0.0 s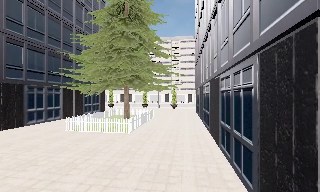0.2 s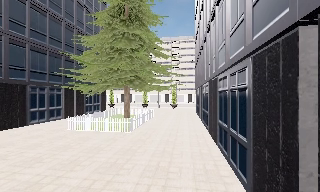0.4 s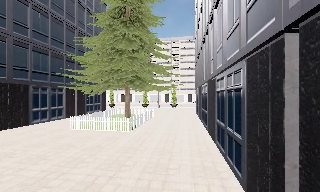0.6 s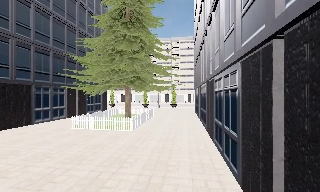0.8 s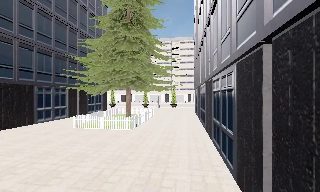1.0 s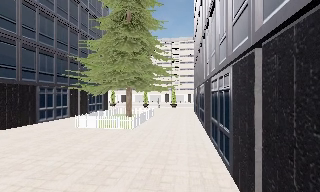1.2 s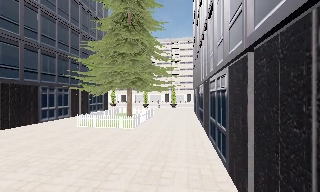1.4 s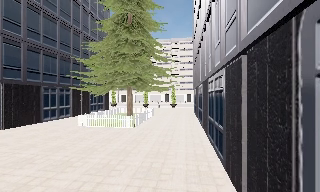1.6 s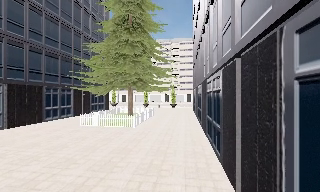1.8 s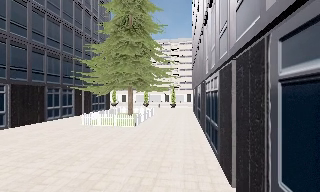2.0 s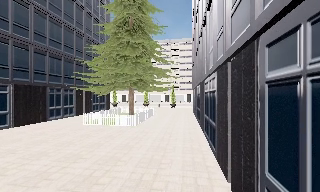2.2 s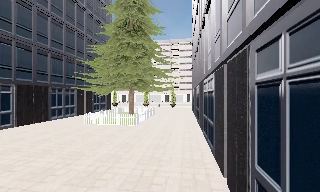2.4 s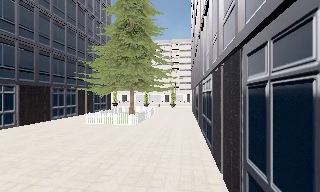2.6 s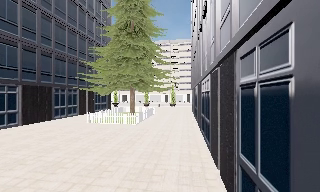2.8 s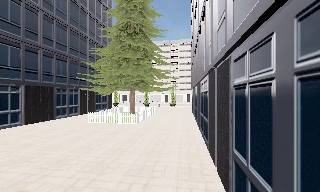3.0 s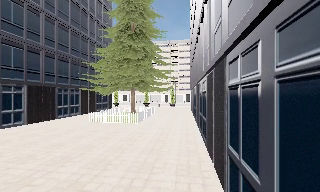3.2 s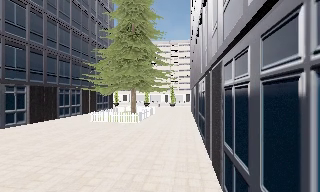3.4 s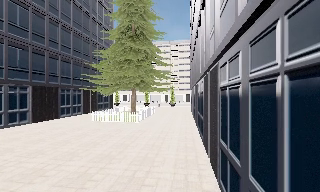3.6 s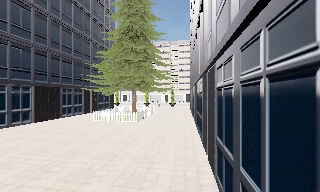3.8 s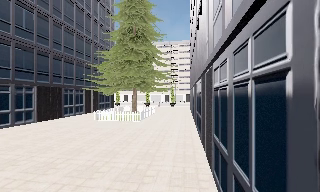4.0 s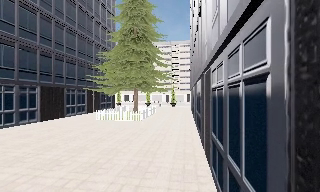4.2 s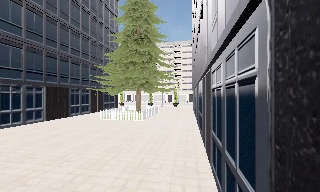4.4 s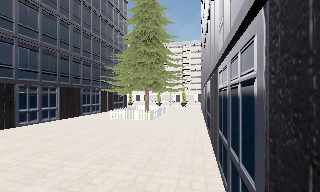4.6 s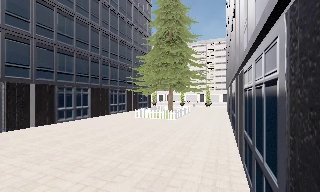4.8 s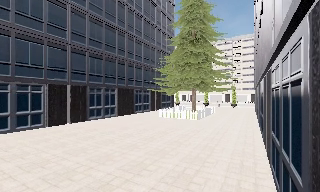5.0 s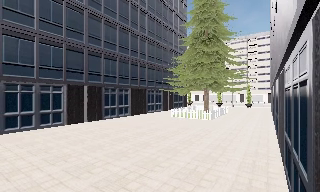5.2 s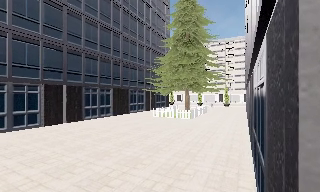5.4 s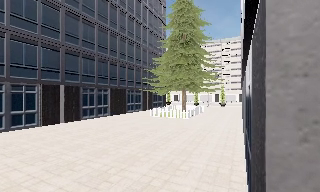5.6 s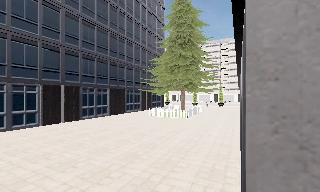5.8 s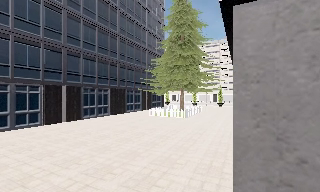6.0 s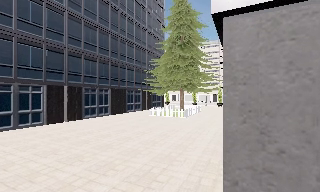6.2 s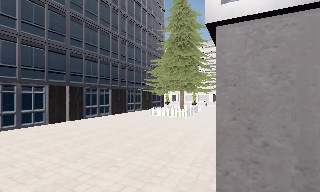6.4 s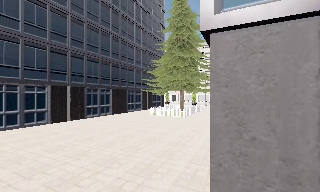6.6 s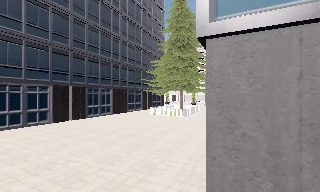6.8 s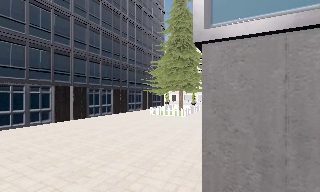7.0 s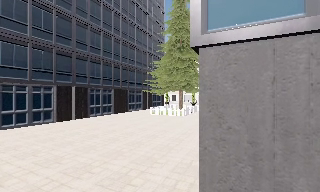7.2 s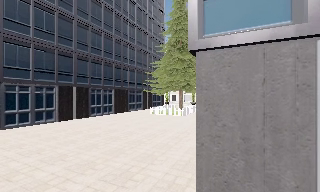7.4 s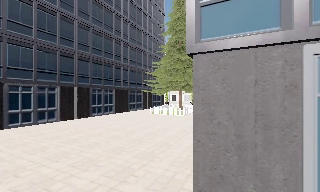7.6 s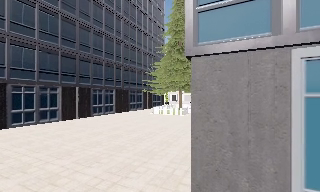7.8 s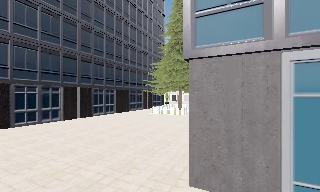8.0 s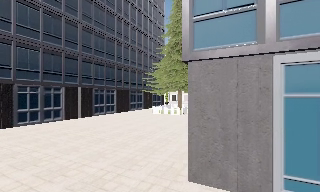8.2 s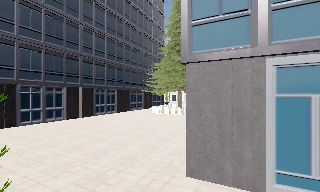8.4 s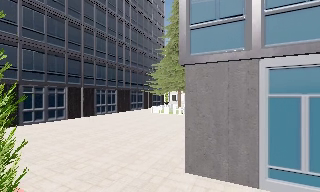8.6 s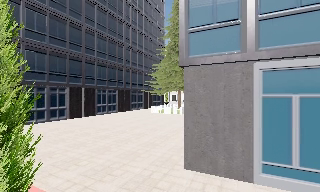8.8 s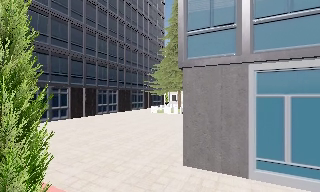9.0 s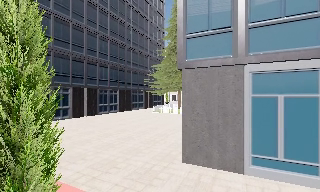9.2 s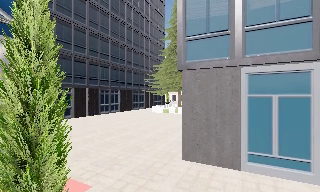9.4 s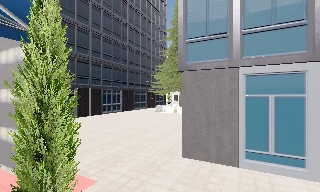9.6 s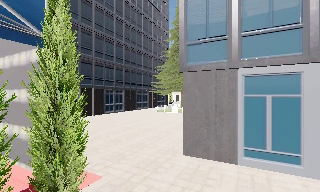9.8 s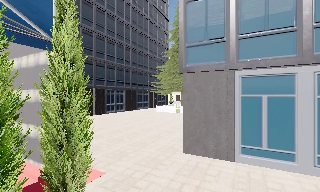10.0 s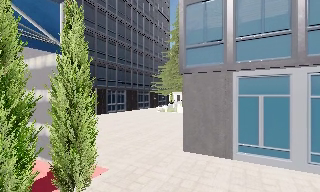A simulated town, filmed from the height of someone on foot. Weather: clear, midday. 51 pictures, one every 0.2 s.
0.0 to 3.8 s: The camera travels backward, about 5 m, so what stands in front gets smaller.
3.8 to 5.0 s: The scene slides to the right, as the camera pans about 25 degrees to its left. It travels backward, about 1.5 m, so what stands in front gets smaller.
5.0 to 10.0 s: The camera travels backward, about 6 m, so what stands in front gets smaller.
The film runs backward here.
